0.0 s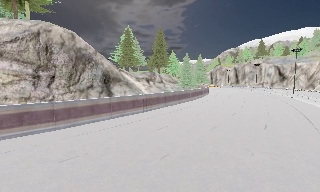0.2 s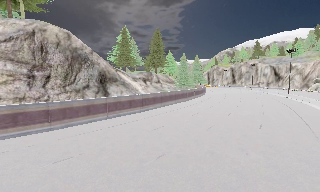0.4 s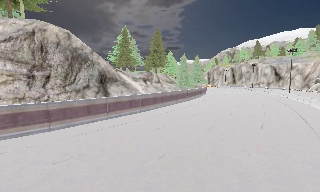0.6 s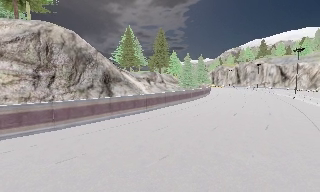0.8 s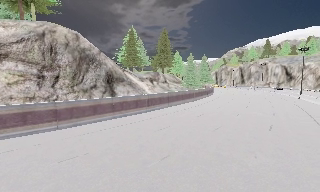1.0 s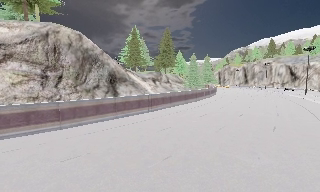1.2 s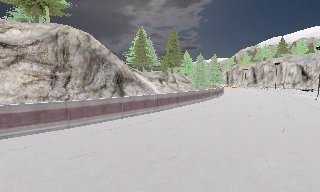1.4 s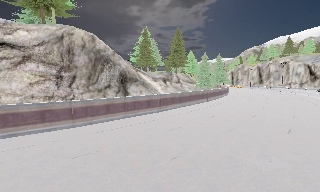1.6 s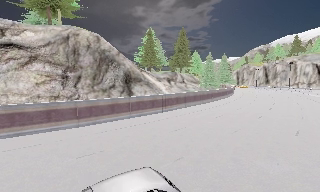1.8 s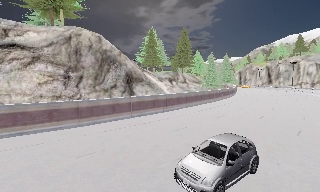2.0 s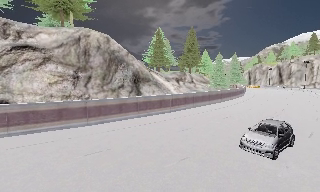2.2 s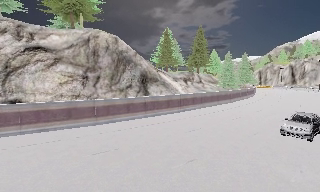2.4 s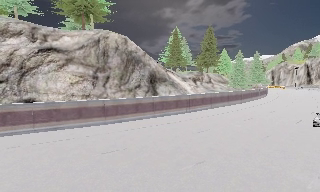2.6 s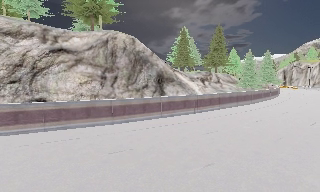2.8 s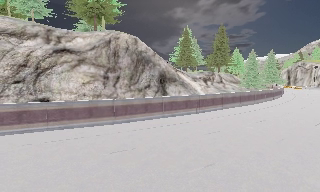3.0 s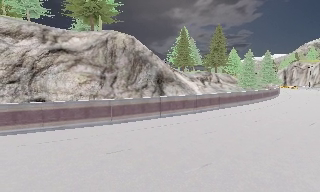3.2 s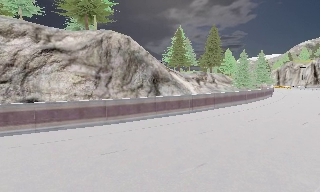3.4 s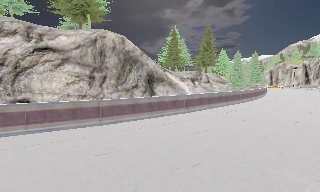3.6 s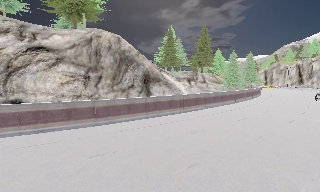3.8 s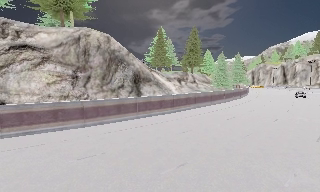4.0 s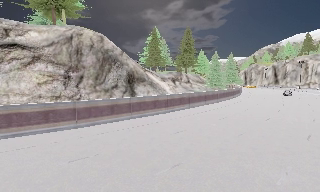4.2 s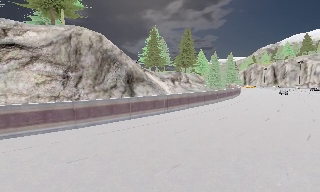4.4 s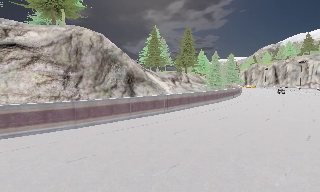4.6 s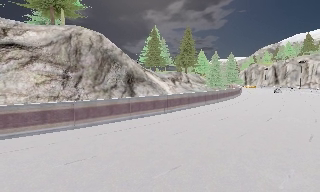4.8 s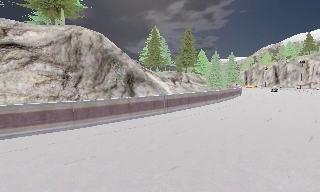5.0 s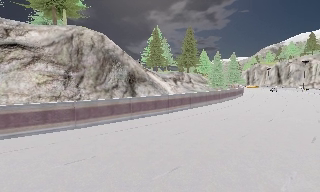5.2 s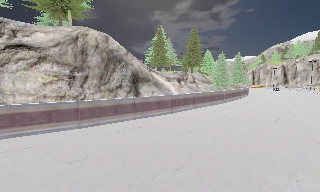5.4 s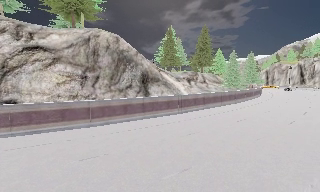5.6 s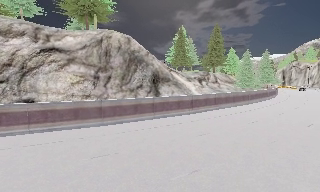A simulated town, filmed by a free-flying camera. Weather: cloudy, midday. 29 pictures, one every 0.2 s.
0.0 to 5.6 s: The camera swings to its left by about 20 degrees, and the scene slides to the right. It travels to its right and forward, about 1.5 m.
The film runs backward here.
